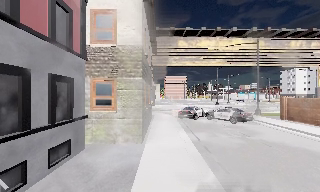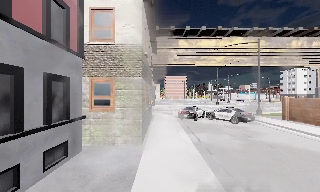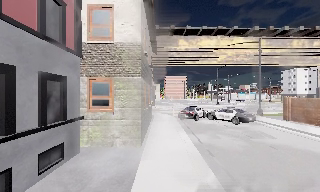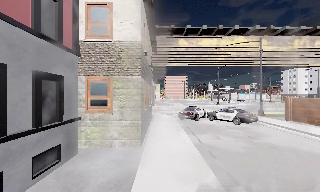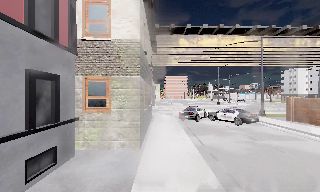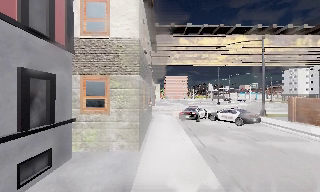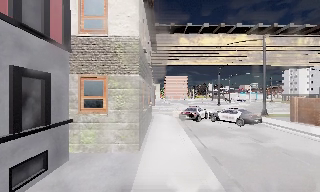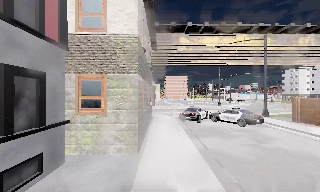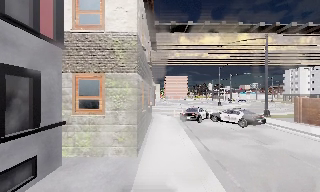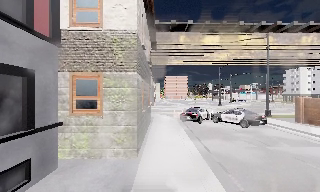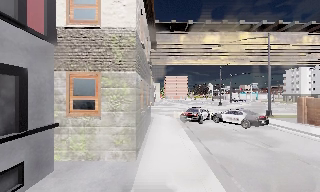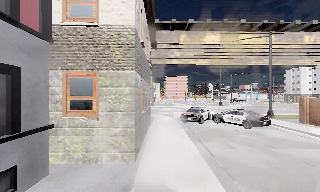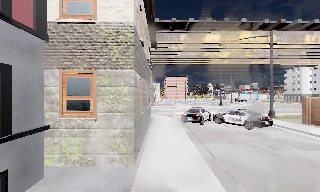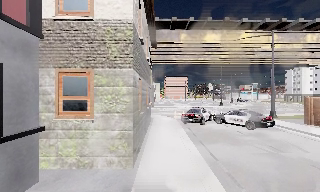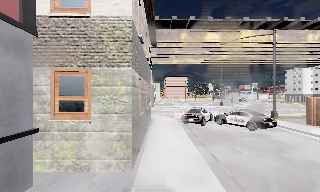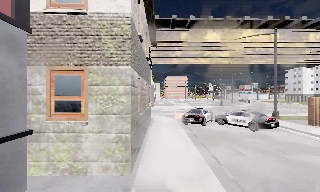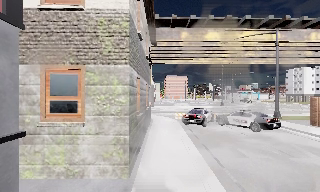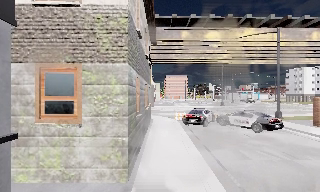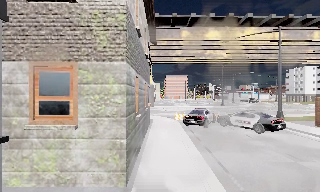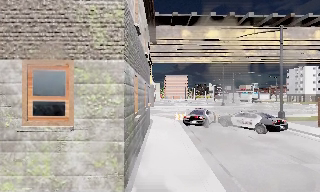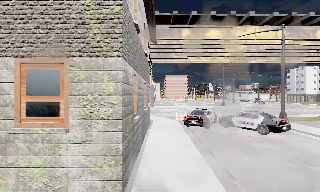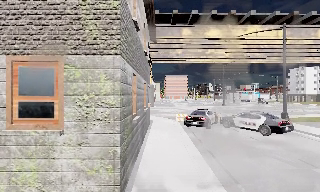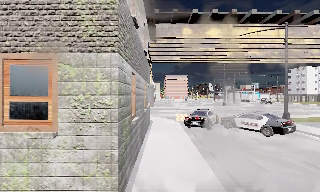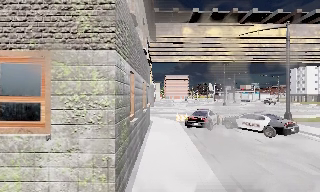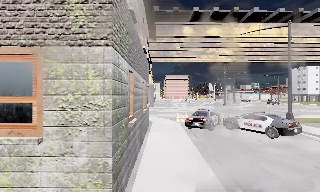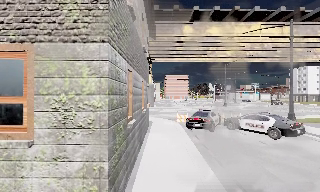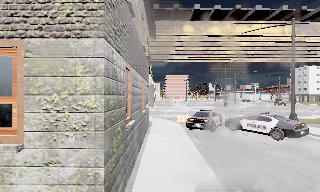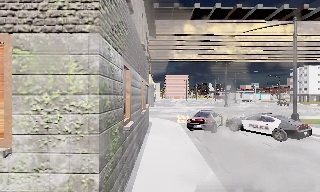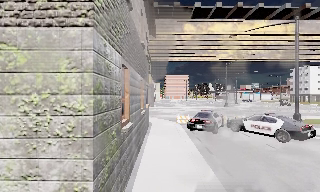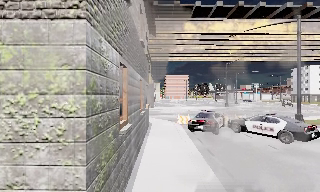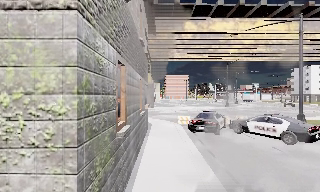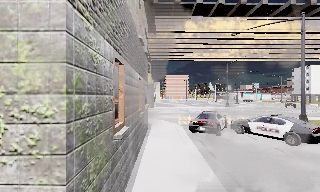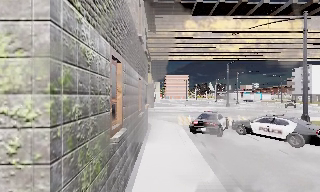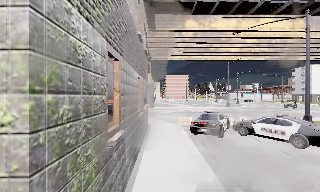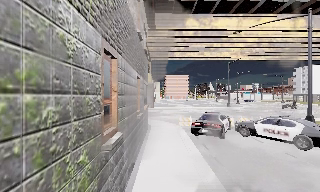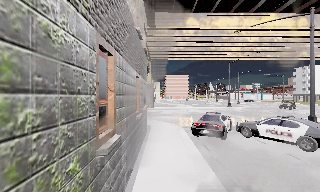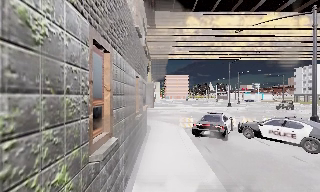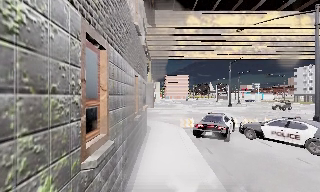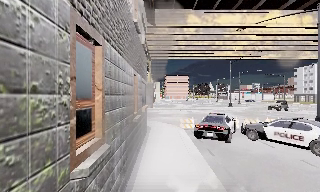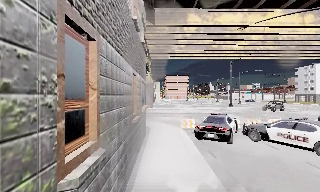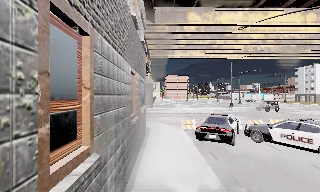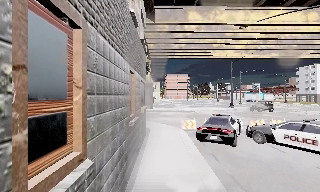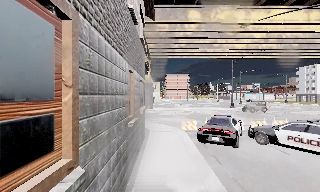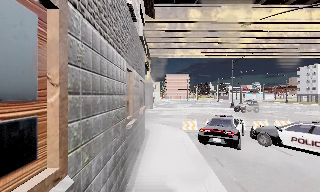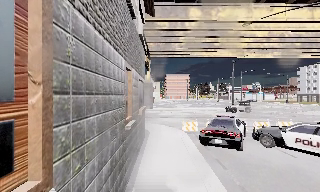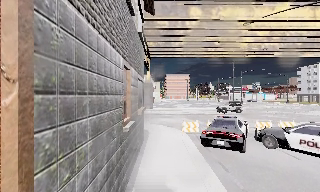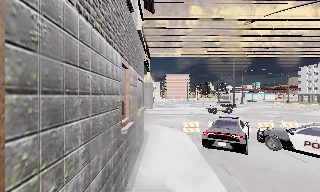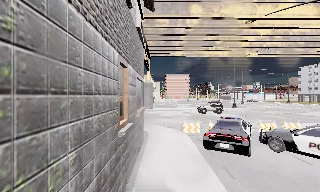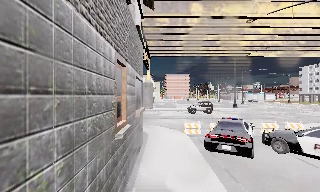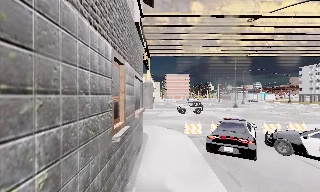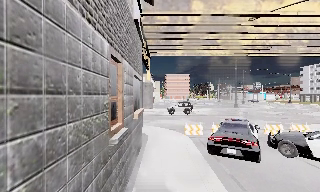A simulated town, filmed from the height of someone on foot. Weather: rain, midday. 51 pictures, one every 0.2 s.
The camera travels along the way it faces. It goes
forward.
0.0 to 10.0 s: The camera travels forward, about 11 m, so what stands in front looms larger.
The film runs forward here.
